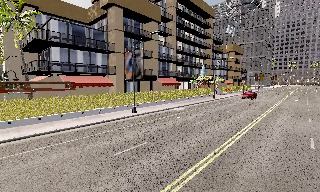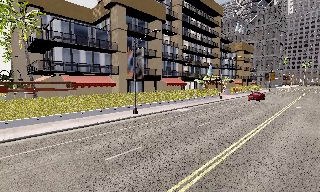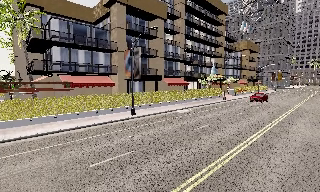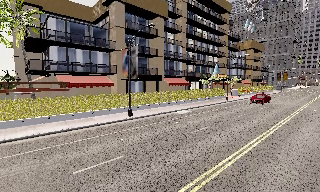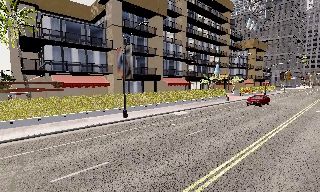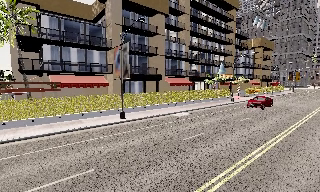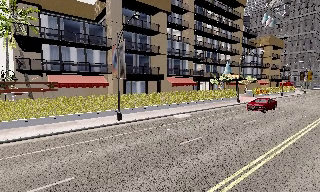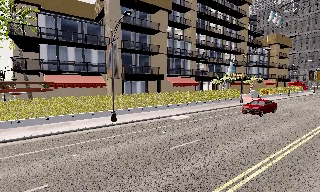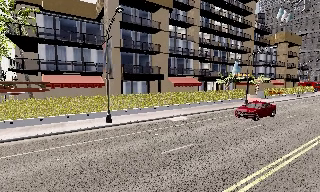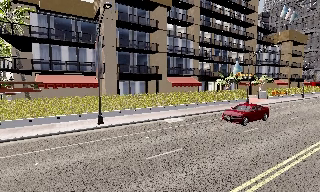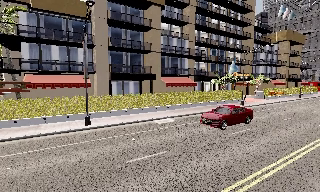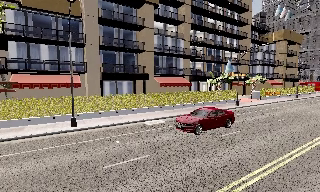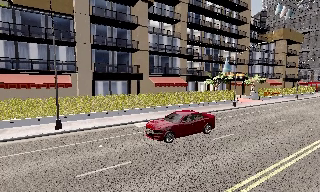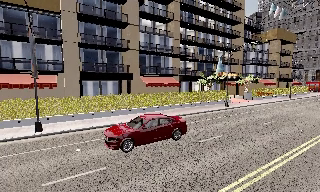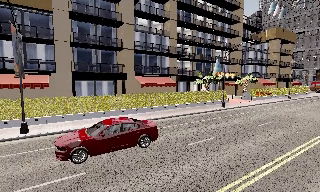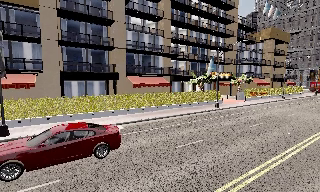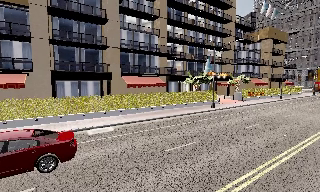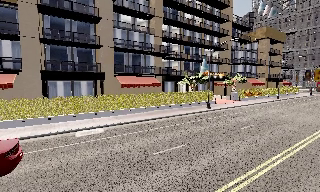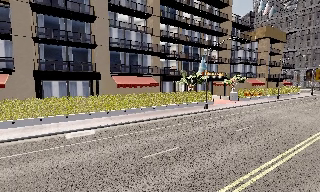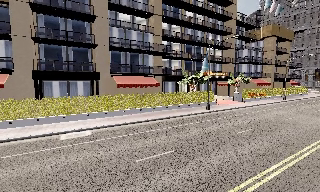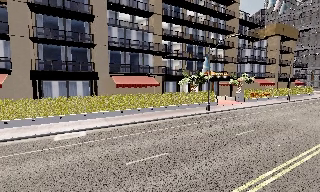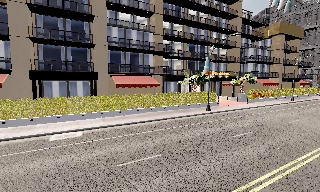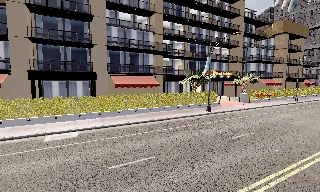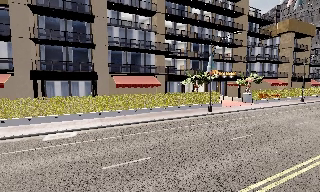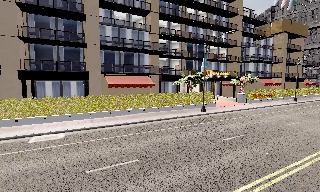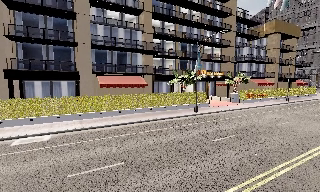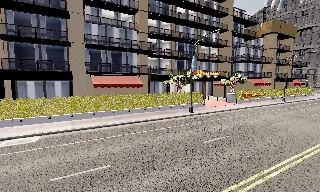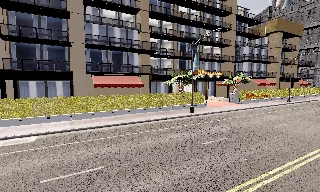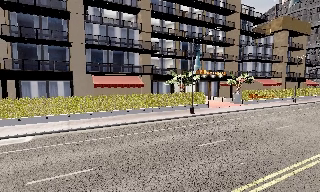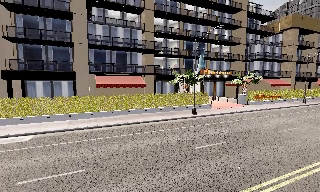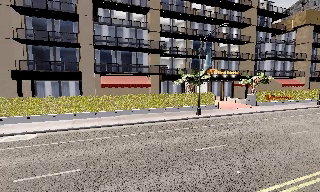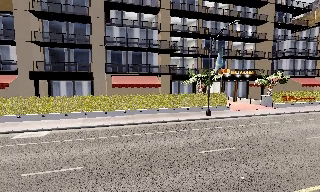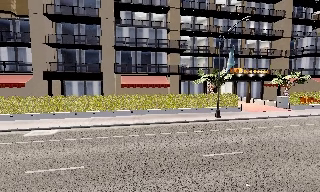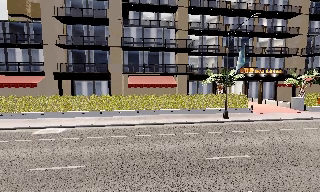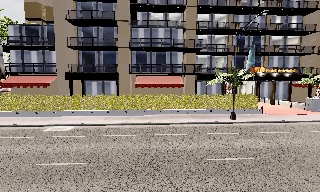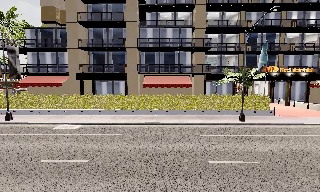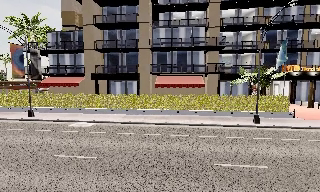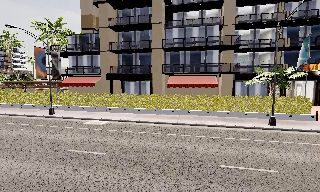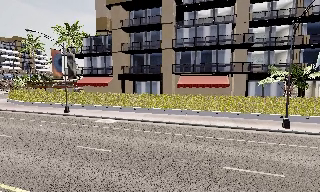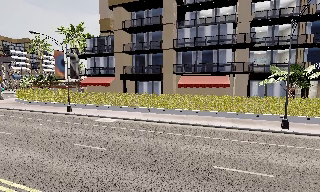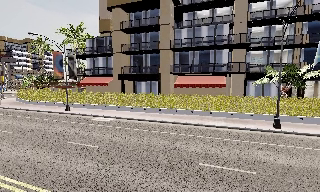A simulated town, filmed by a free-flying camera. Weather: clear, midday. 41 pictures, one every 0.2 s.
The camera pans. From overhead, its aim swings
counterclockwise.
0.0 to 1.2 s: The camera pans to its left, which is counterclockwise from overhead, by about 10 degrees. It travels to its right and forward, about 5 m.
1.2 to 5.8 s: The camera pans to its left, which is counterclockwise from overhead, by about 15 degrees. It travels to its right and forward, about 16 m, so close, fixed things drift to the left. It loses speed.
5.8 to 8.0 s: The camera pans to its left, which is counterclockwise from overhead, by about 45 degrees. It travels to its right, about 5 m.
The film runs forward here.
